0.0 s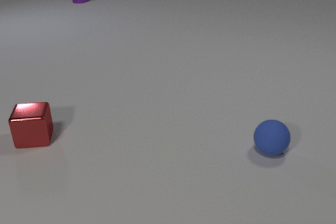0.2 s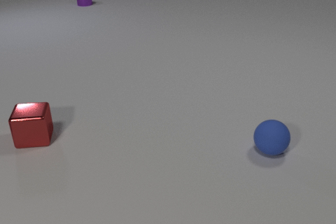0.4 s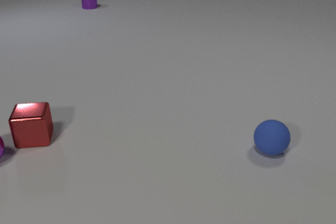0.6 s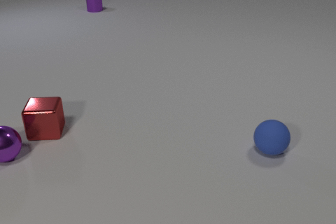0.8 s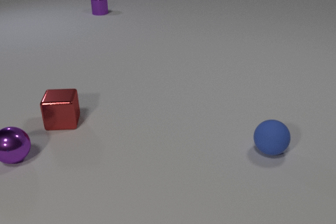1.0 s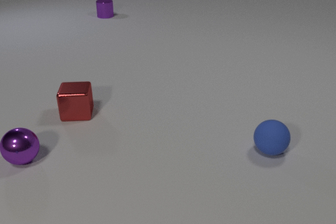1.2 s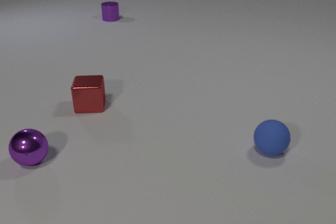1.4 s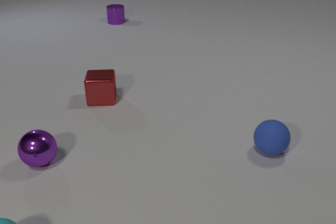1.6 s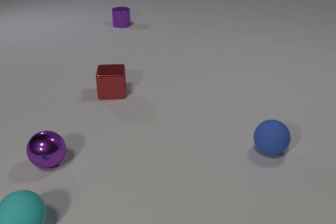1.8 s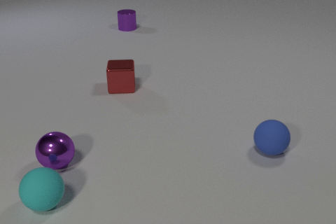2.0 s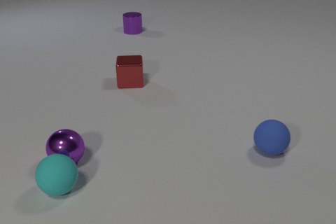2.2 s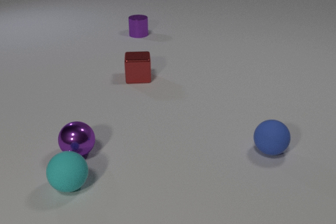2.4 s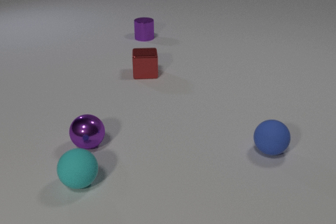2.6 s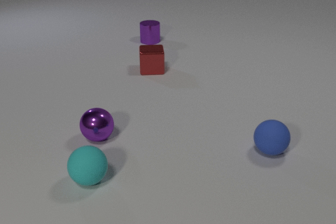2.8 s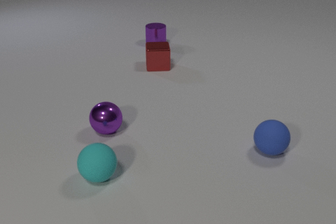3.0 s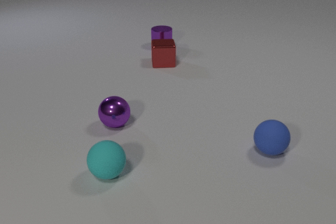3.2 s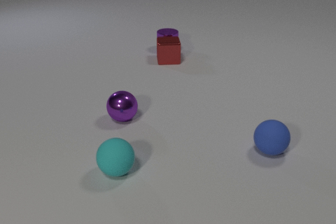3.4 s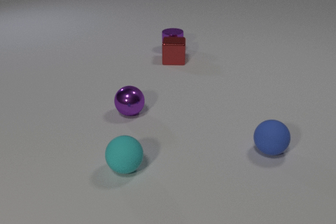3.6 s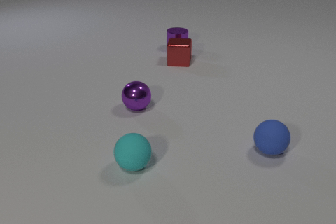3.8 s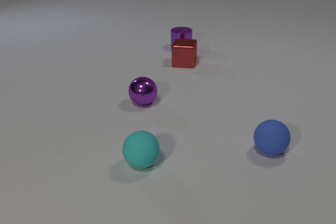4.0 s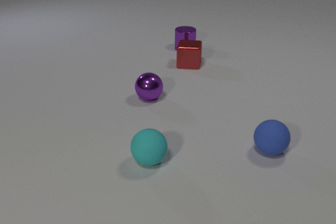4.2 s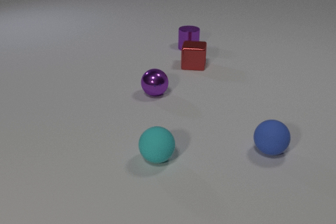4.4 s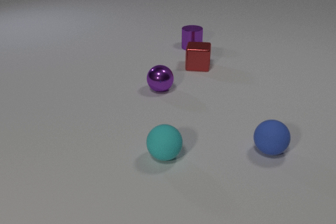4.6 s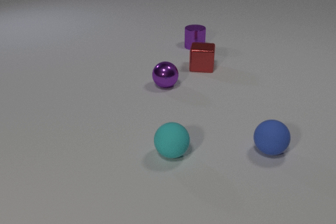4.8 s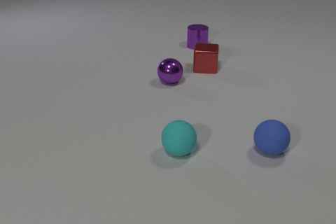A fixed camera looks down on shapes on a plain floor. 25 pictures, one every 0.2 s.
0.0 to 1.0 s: The purple metal sphere comes in at the left edge, rolls to the right. The red metal cube slides to the right and away from the camera. The purple metal cylinder slides toward the camera and to the right. The purple metal sphere and the red metal cube collide.
1.0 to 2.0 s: The purple metal sphere rolls to the right. The red metal cube slides away from the camera and to the right. The cyan rubber sphere comes in at the bottom edge, rolls away from the camera and to the right. The purple metal cylinder slides toward the camera and to the right. The purple metal sphere and the cyan rubber sphere collide.
2.0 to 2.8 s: The purple metal sphere rolls away from the camera and to the right. The red metal cube slides away from the camera and to the right. The cyan rubber sphere rolls to the right. The purple metal cylinder slides toward the camera and to the right.
2.8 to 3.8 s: The purple metal sphere rolls away from the camera and to the right. The red metal cube slides to the right. The cyan rubber sphere rolls to the right. The purple metal cylinder slides to the right and toward the camera. The red metal cube and the purple metal cylinder collide.
3.8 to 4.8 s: The purple metal sphere rolls away from the camera and to the right. The red metal cube slides to the right and toward the camera. The cyan rubber sphere rolls to the right and away from the camera. The purple metal cylinder slides to the right and away from the camera.
How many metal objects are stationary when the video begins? 1.
What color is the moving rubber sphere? cyan.
How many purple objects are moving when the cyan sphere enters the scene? 2.
